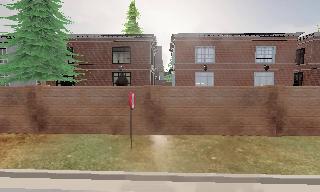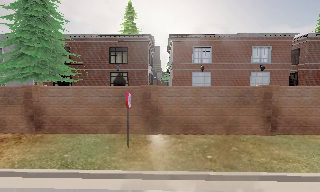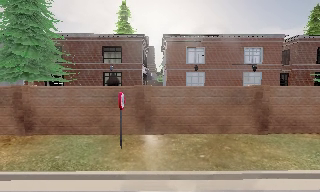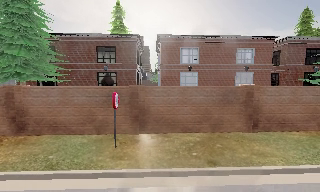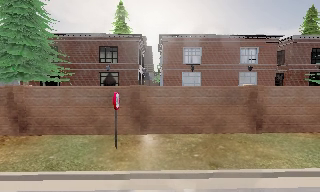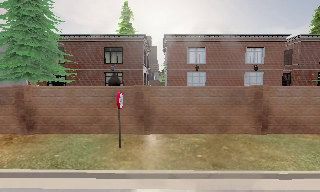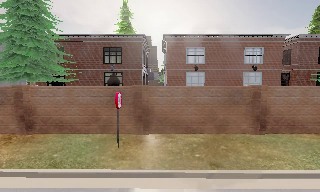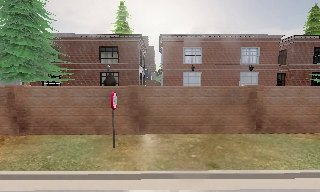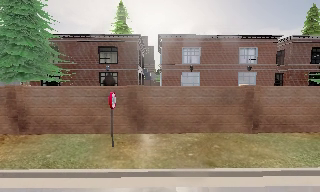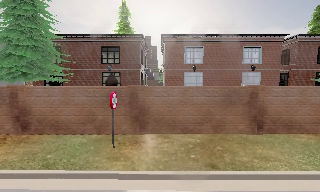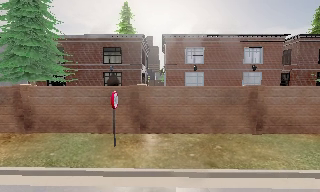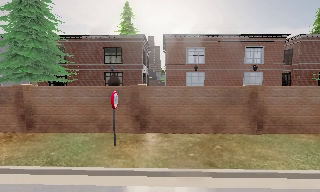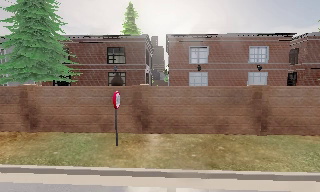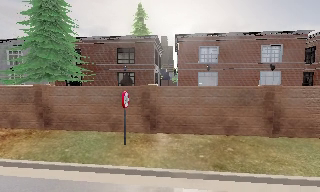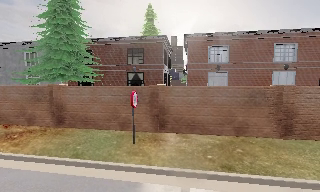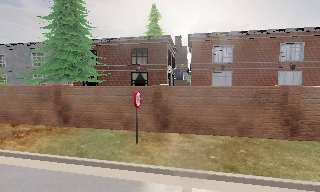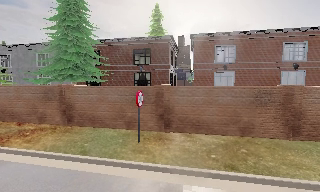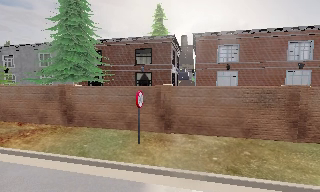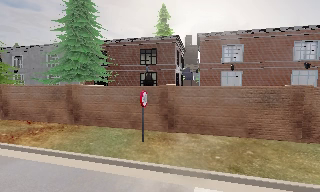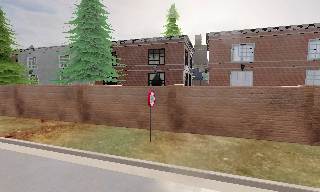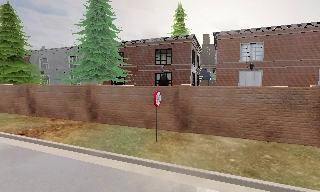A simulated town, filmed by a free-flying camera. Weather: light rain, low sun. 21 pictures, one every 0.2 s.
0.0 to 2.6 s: The camera travels to its right, about 1 m.
2.6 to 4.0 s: The scene slides to the right, as the camera pans about 15 degrees to its left.
The film runs backward here.
